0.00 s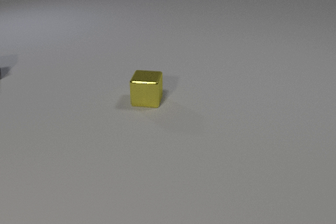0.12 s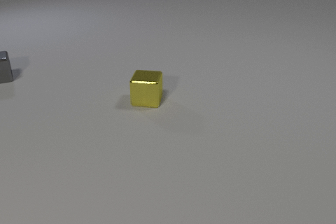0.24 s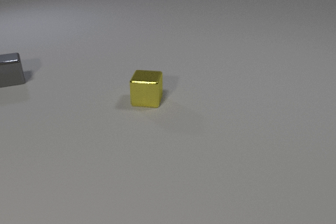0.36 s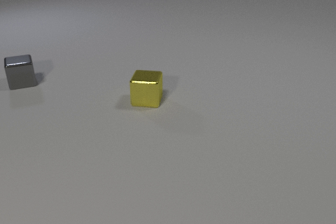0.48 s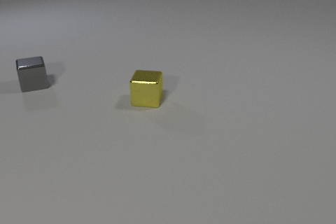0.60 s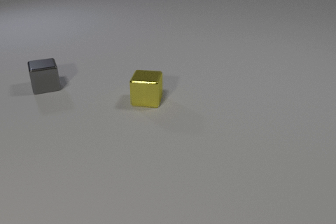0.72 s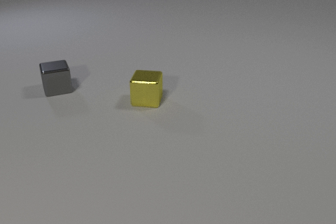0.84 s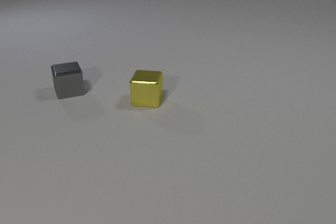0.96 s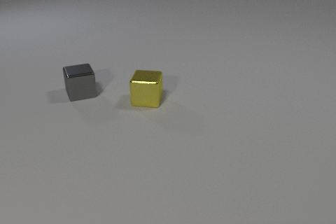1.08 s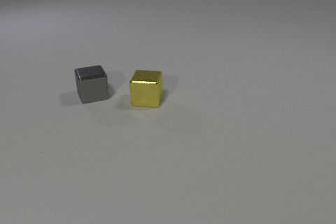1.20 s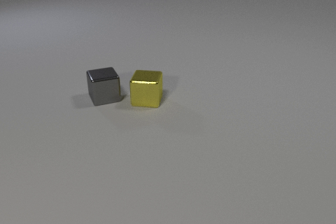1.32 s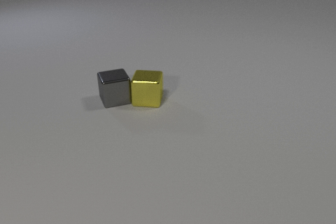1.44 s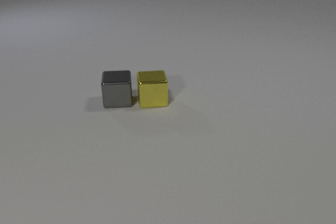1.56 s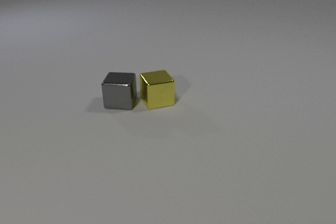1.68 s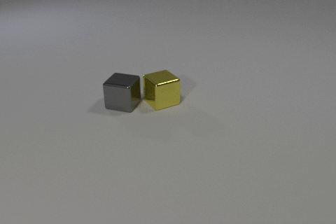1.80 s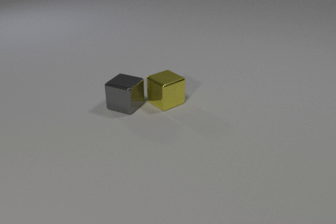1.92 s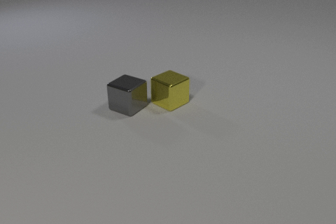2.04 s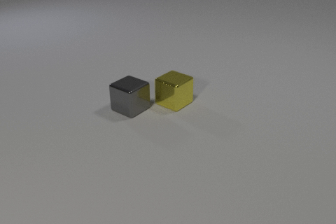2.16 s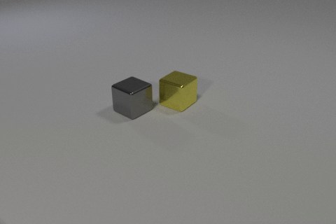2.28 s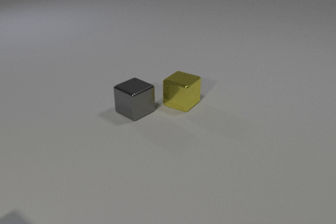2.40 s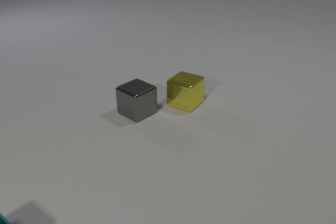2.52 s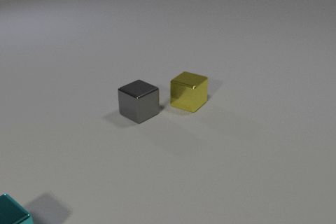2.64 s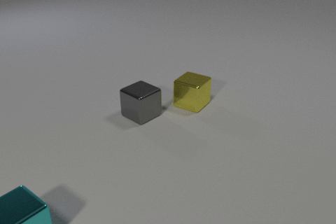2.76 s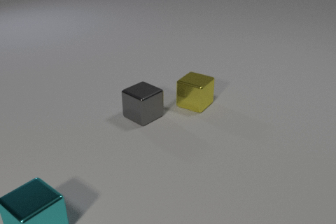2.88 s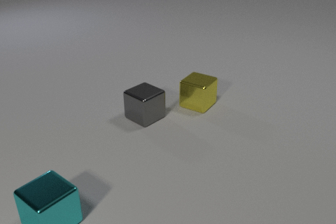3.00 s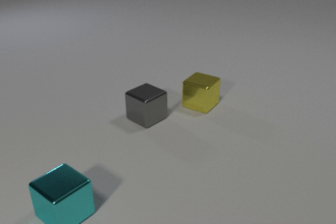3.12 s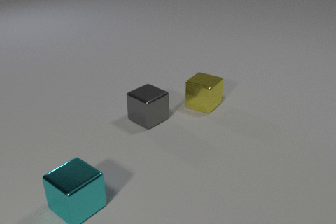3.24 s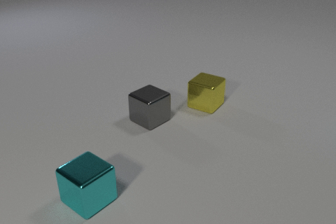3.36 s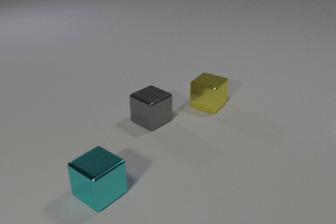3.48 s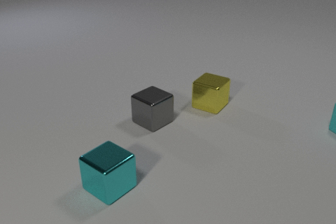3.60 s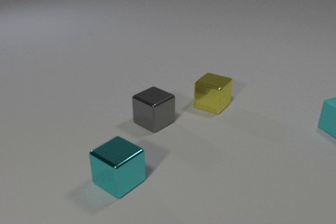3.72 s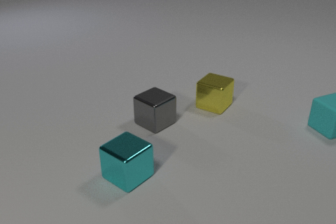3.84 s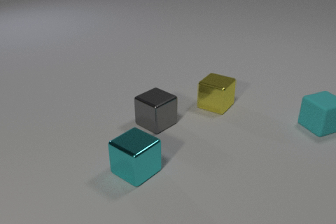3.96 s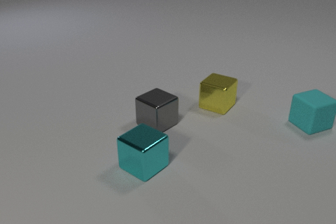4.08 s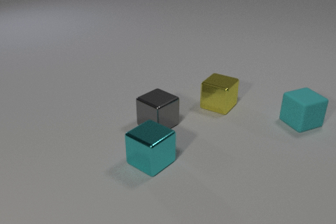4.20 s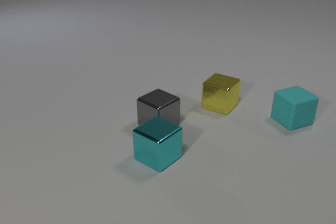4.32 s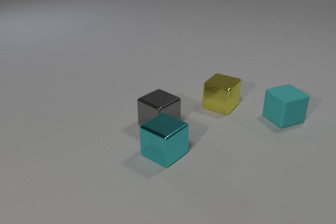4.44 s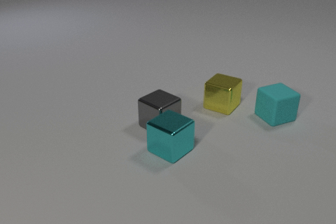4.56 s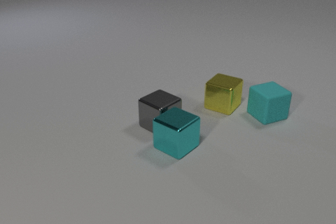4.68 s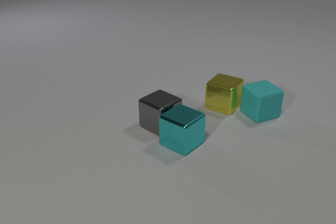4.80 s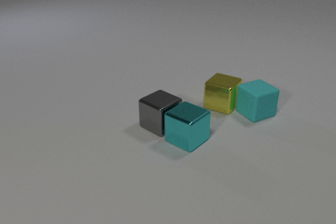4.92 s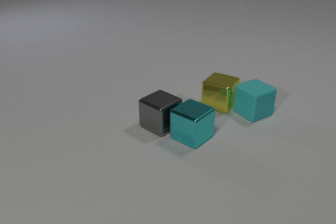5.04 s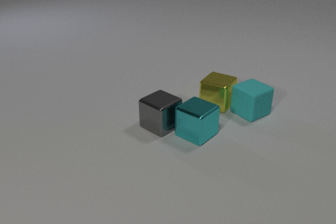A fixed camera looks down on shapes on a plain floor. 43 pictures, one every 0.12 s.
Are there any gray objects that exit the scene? no.
Are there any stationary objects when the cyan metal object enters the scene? no.
What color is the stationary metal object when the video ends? gray.
0.00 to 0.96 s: The gray metal cube slides to the right and toward the camera.
0.96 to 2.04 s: The gray metal cube slides to the right and toward the camera, spins so that its near face slides to the left, clockwise seen from above. The yellow metal cube slides to the right, spins so that its near face slides to the right, counterclockwise seen from above. The gray metal cube and the yellow metal cube collide.
2.04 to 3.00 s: The gray metal cube slides toward the camera and to the right. The yellow metal cube slides to the right. The cyan metal cube comes in at the bottom edge, slides to the right and away from the camera.
3.00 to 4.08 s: The gray metal cube slides toward the camera and to the right. The yellow metal cube slides to the right. The cyan rubber cube comes in at the right edge, slides to the left. The cyan metal cube slides to the right and away from the camera.
4.08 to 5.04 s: The cyan rubber cube slides to the left. The cyan metal cube slides away from the camera and to the right. The yellow metal cube and the cyan rubber cube collide.
